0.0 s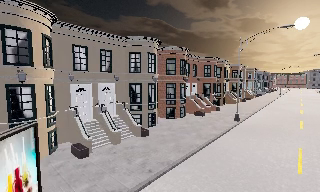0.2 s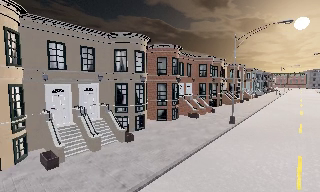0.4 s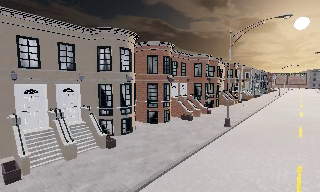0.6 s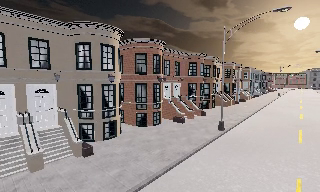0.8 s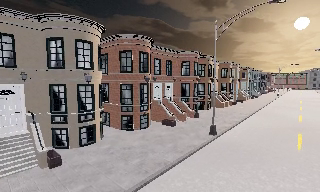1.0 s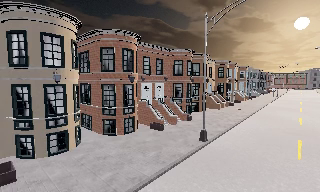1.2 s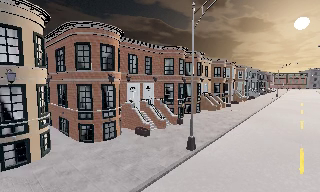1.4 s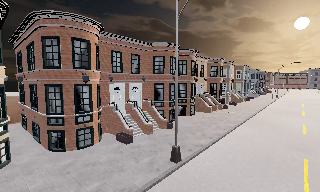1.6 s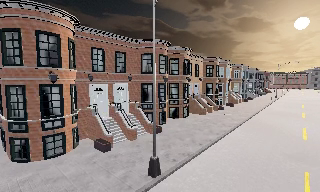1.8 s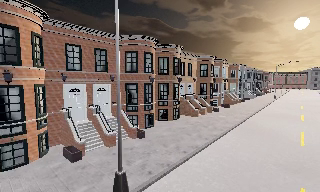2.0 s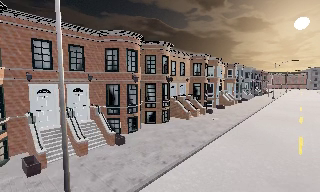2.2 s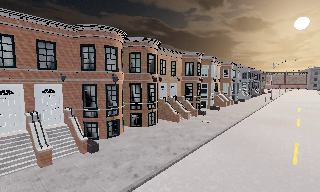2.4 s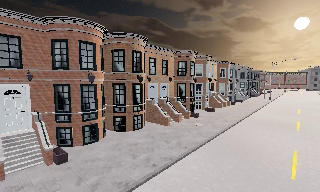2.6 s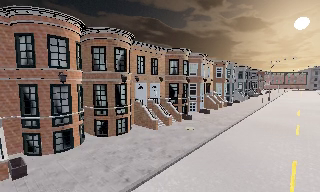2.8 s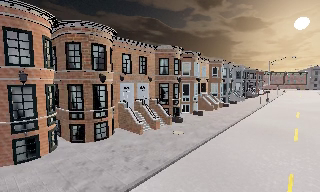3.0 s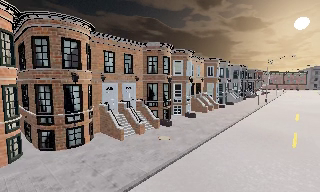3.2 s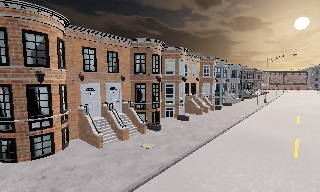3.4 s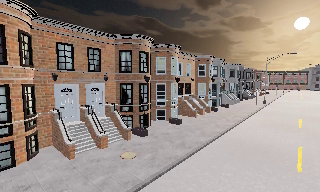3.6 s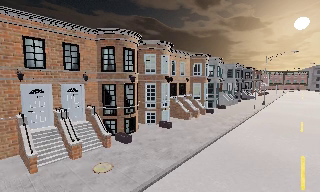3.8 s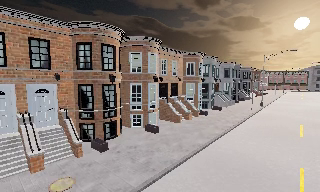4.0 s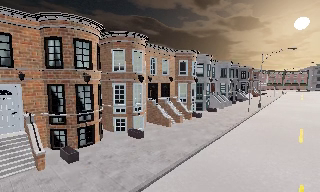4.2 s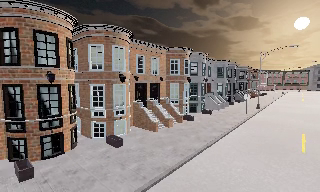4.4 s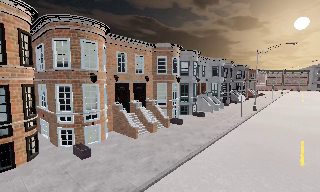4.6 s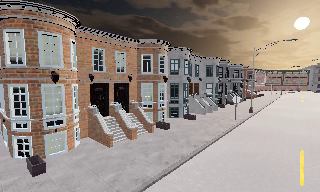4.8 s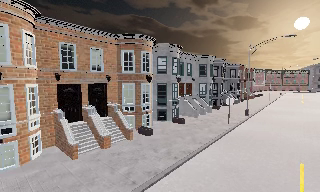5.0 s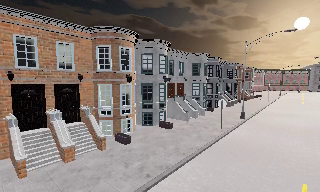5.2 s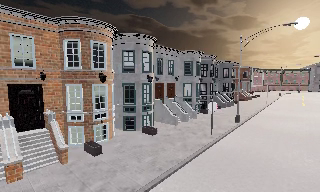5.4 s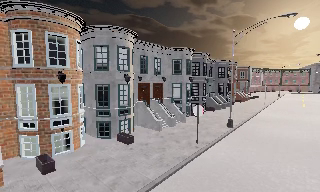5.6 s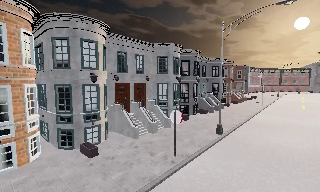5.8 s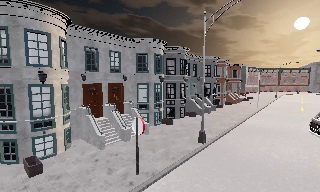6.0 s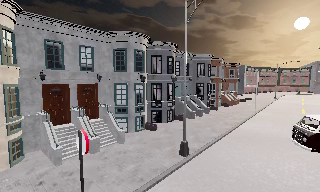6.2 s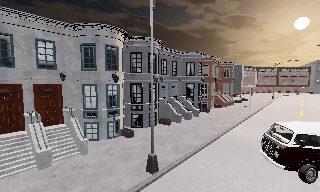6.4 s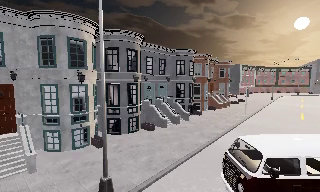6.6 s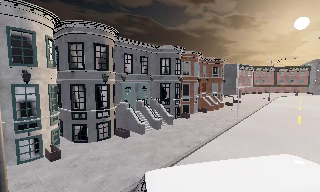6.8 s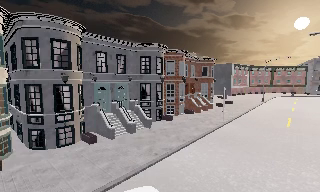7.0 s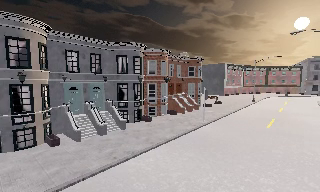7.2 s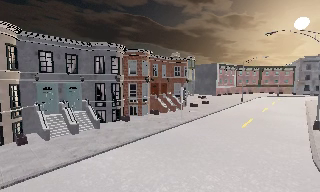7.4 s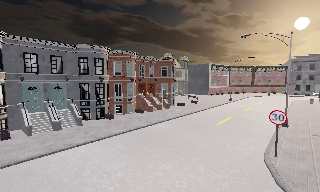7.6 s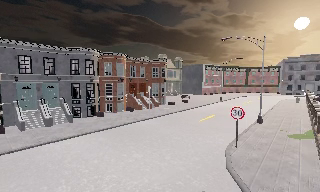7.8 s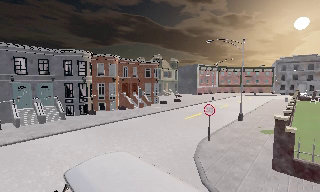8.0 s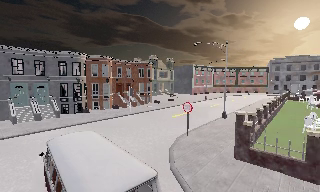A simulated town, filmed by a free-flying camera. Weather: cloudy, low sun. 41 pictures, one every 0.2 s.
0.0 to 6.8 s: The camera travels forward and to its right, about 55 m, so what stands in front looms larger.
6.8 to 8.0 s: The camera travels to its right, about 10 m, so close, fixed things drift to the left.
The film runs forward here.
